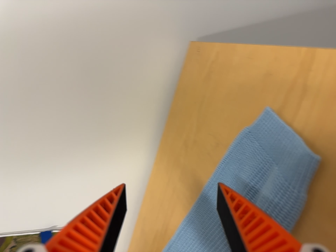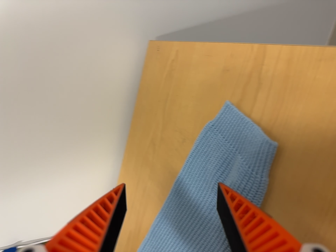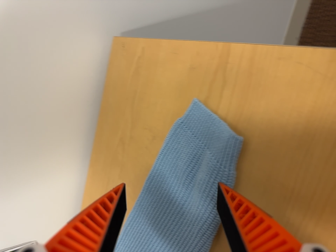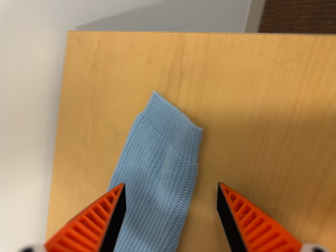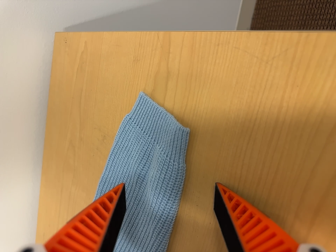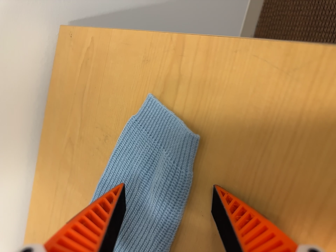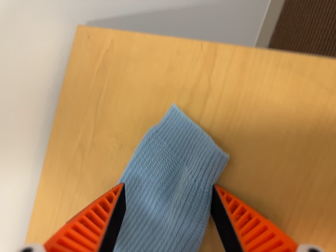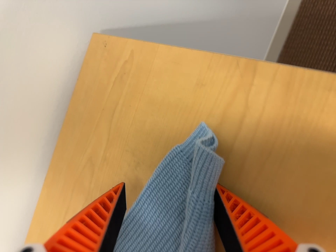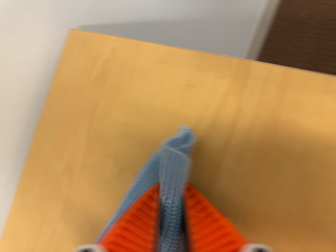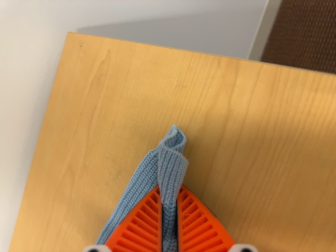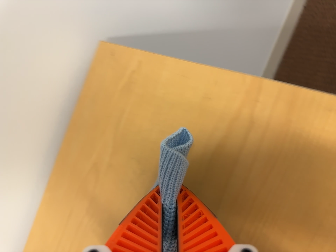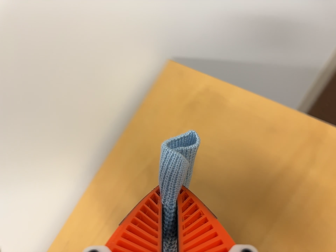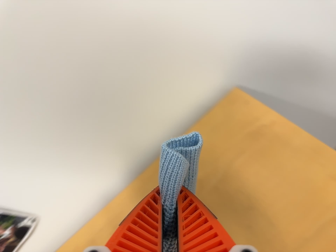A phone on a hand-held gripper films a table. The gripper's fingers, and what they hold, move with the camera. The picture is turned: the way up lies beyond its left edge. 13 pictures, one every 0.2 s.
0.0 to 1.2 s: The camera swings to its right by about 25 degrees, and the scene slides to the left.
1.2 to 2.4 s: The camera travels to its left, about 22 cm, so close, fixed things drift to the right. Its aim tips toward the top of its view by about 10 degrees, and the scene shifts downward. It rolls about its line of sight by about 30 degrees, and the scene rotates clockwise.
The film runs forward here.
